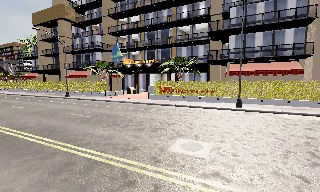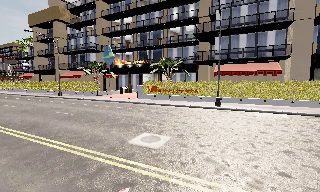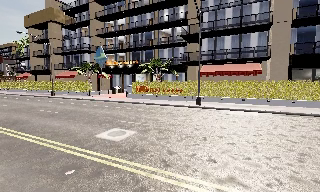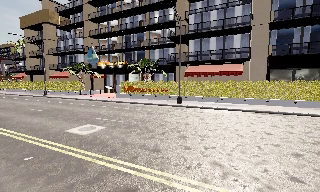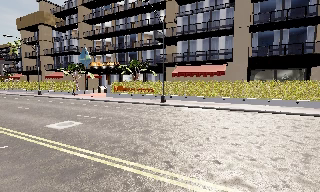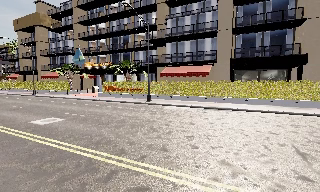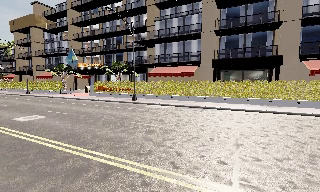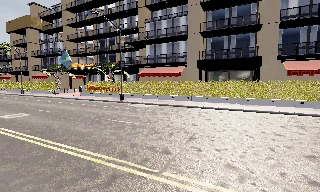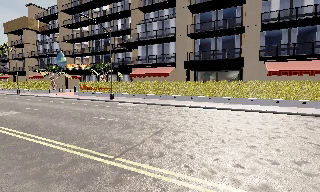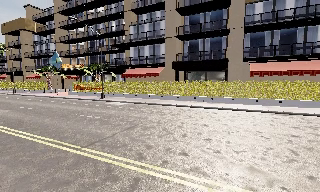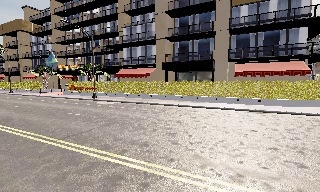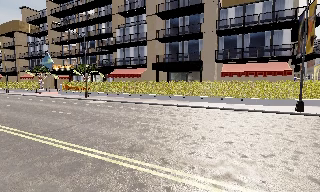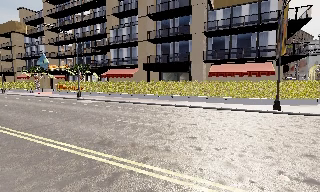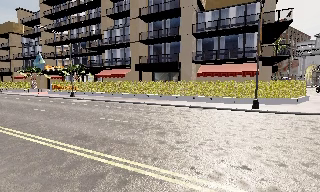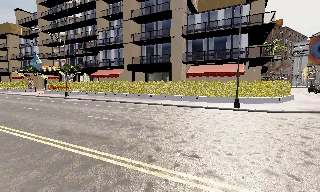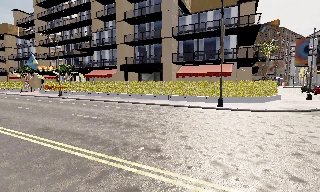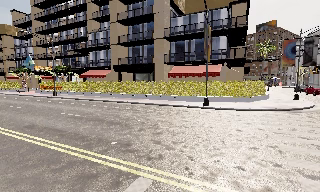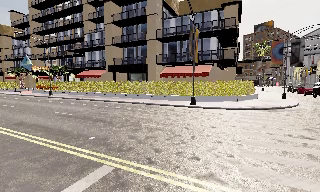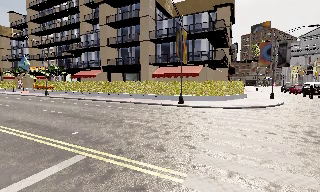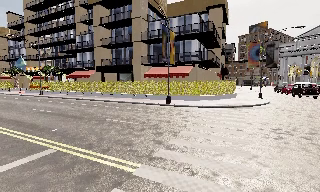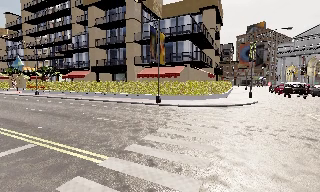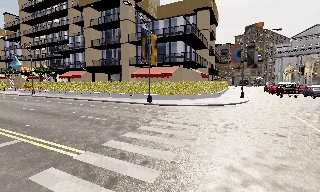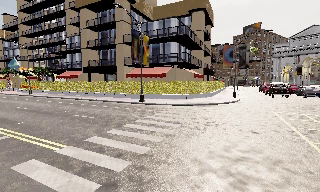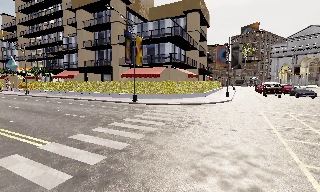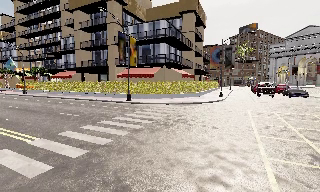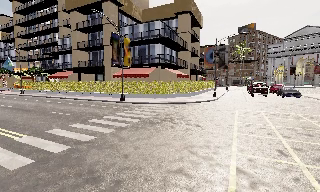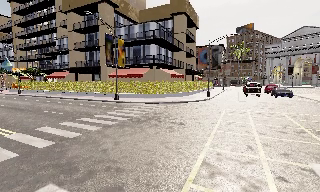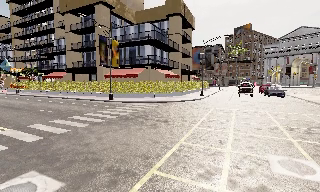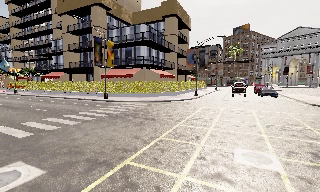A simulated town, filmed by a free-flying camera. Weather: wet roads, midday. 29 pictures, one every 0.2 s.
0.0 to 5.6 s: The camera travels to its right and backward, about 35 m, so close, fixed things drift to the left. It loses speed.
The film runs forward here.
